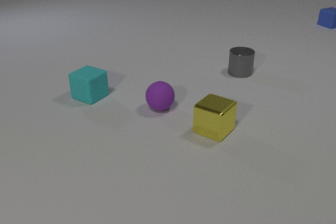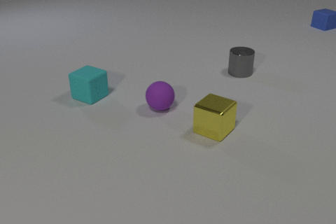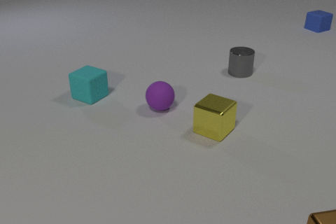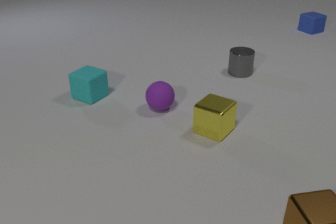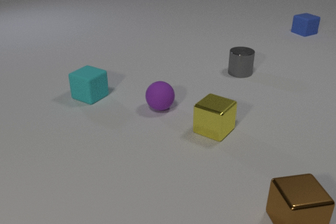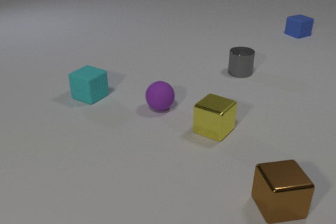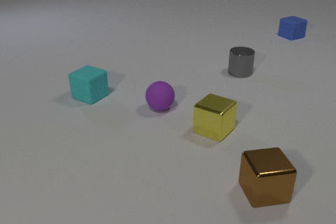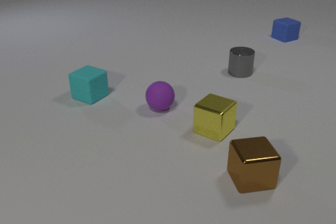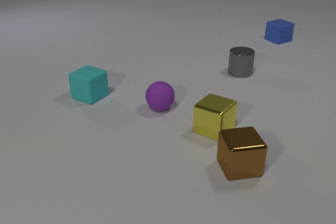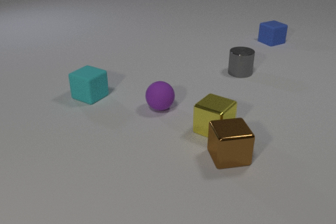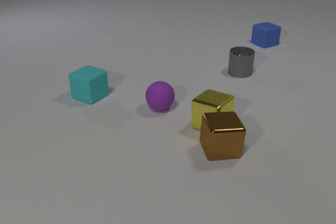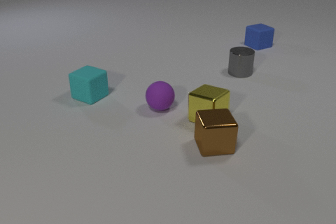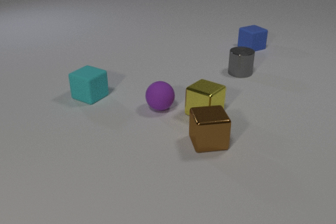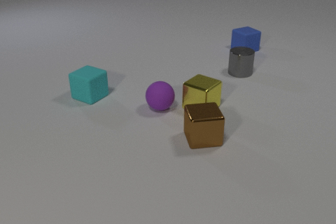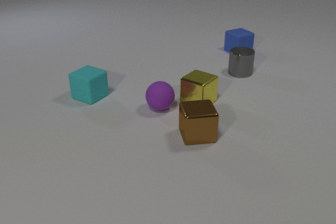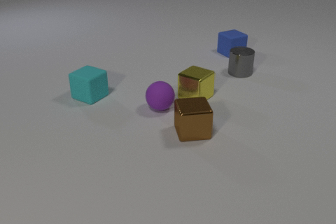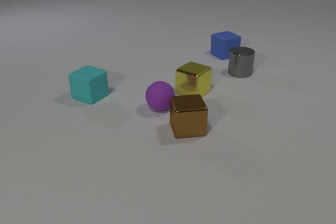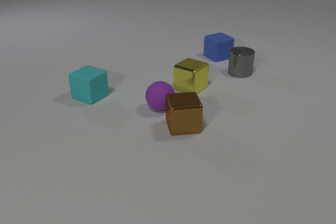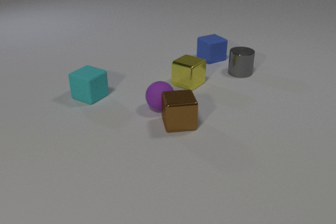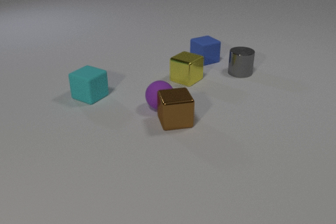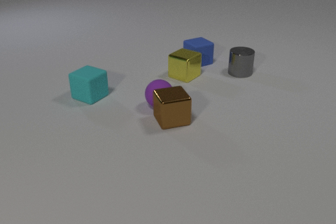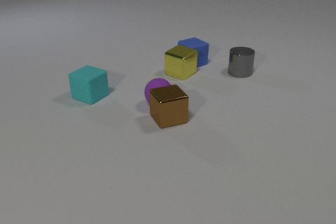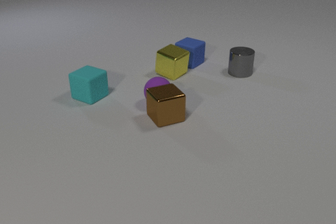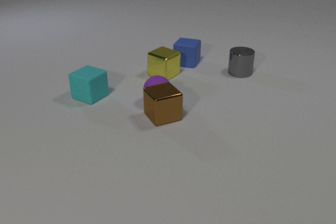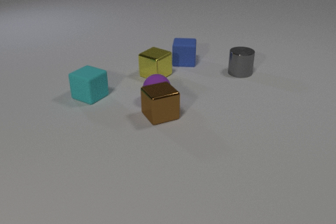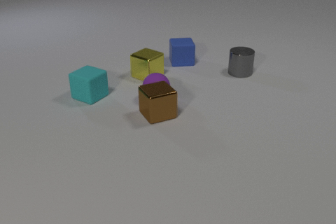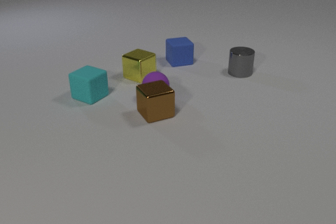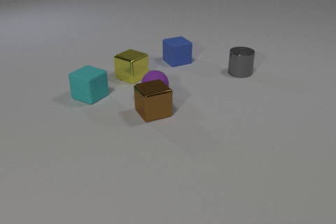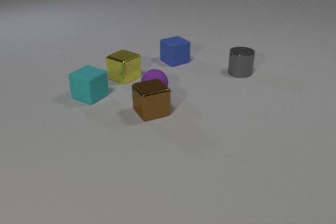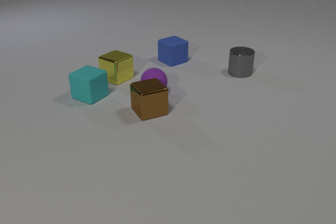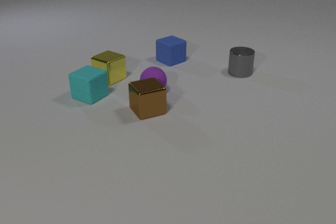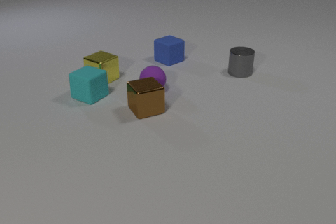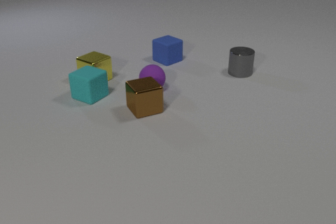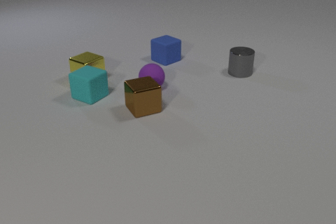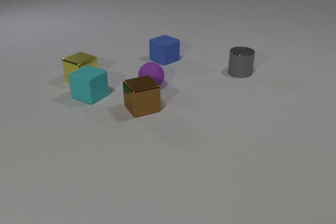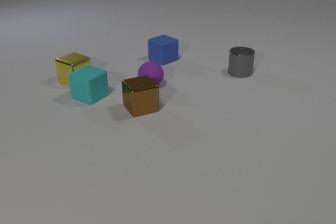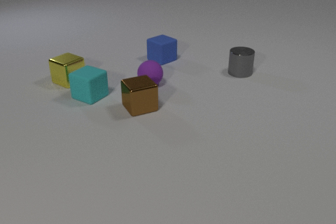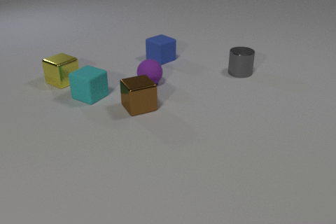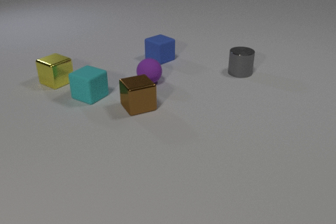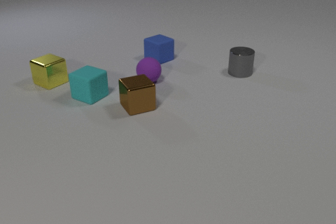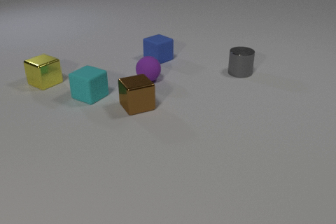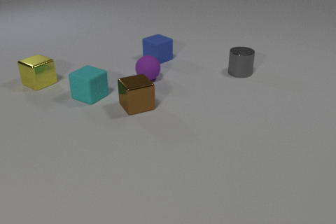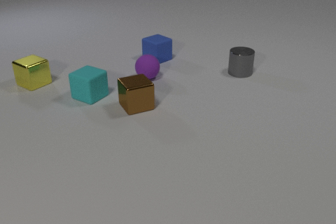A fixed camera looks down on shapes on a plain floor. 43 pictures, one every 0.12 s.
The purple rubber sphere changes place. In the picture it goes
away from the camera.
The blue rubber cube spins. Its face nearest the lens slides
to the right.
0.00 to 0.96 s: The brown metal cube comes in at the bottom edge, slides away from the camera and to the left. The blue rubber cube slides toward the camera and to the left.
0.96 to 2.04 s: The brown metal cube slides away from the camera and to the left. The yellow metal cube slides away from the camera. The blue rubber cube slides toward the camera and to the left. The brown metal cube and the yellow metal cube collide.
2.04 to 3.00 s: The brown metal cube slides to the left and away from the camera. The yellow metal cube slides to the left and away from the camera. The purple rubber sphere rolls away from the camera. The blue rubber cube slides to the left and toward the camera, spins so that its near face slides to the right, counterclockwise seen from above. The brown metal cube and the purple rubber sphere collide. The yellow metal cube and the blue rubber cube collide.
3.00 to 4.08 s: The brown metal cube slides to the left and away from the camera. The yellow metal cube slides to the left. The purple rubber sphere rolls away from the camera. The blue rubber cube slides to the left, spins counterclockwise seen from above by about 30 degrees, its near face sliding to the right.
4.08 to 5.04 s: The brown metal cube moves, and ends about where it began. The yellow metal cube slides to the left. The purple rubber sphere rolls away from the camera. The blue rubber cube slides to the left.
What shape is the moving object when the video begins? cube.
What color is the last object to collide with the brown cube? purple.
What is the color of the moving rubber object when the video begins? blue.
